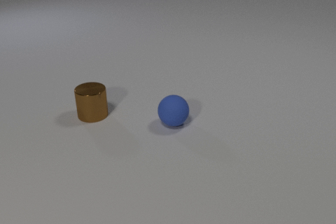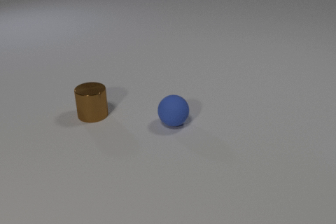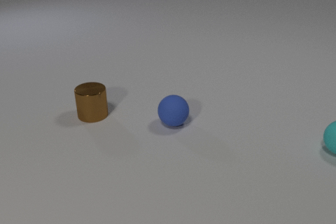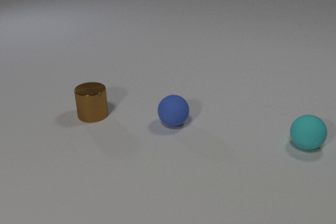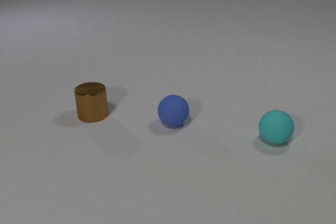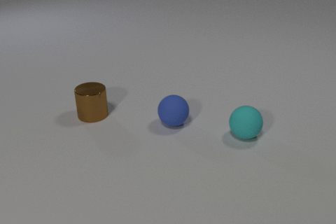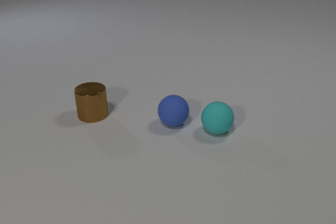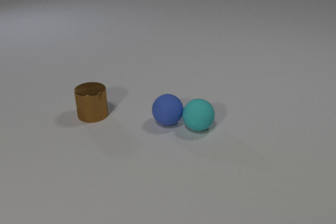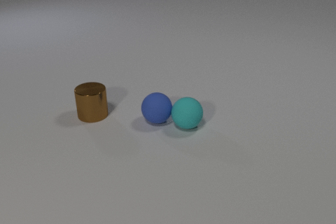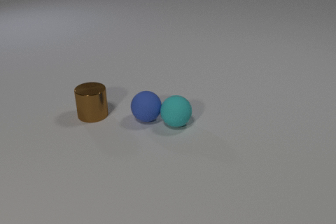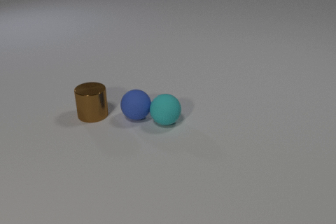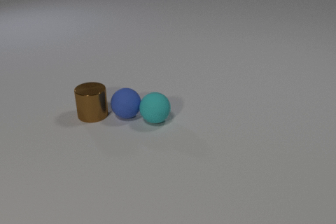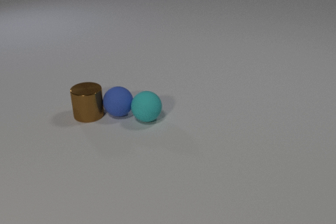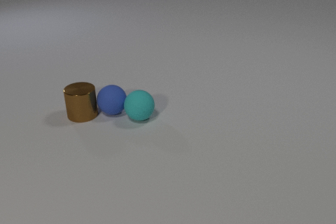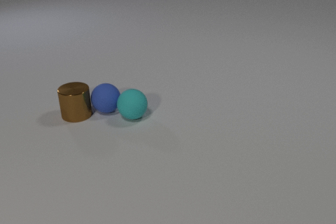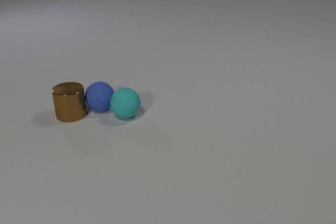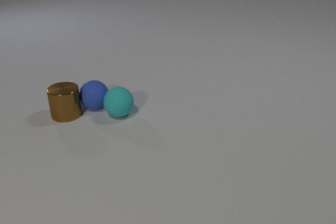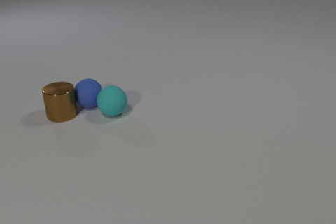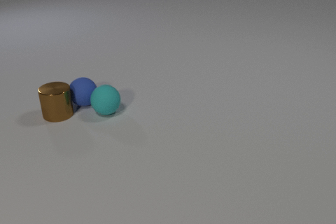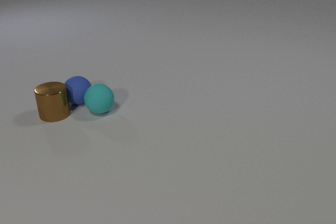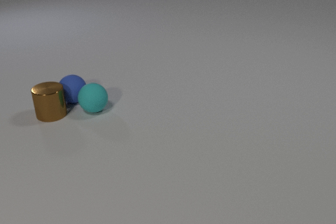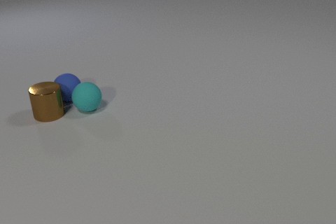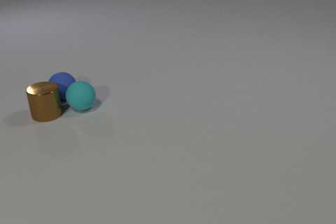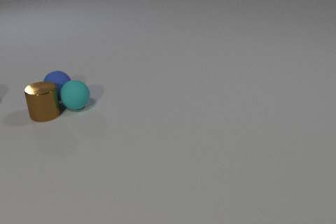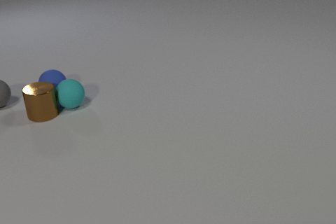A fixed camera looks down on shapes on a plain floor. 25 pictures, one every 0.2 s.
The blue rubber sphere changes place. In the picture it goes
to the left.
The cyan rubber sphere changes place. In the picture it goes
to the left.
0.0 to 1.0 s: The cyan rubber sphere comes in at the right edge, rolls to the left.
1.0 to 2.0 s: The cyan rubber sphere rolls to the left. The blue rubber sphere rolls to the left. The cyan rubber sphere and the blue rubber sphere collide.
2.0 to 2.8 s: The cyan rubber sphere rolls to the left. The blue rubber sphere rolls to the left and away from the camera. The brown metal cylinder slides to the left. The blue rubber sphere and the brown metal cylinder collide.
2.8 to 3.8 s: The cyan rubber sphere rolls to the left and away from the camera. The blue rubber sphere rolls to the left and away from the camera. The brown metal cylinder slides to the left.
3.8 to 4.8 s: The cyan rubber sphere rolls to the left and away from the camera. The blue rubber sphere rolls to the left and away from the camera. The brown metal cylinder slides to the left. The gray rubber sphere comes in at the left edge, rolls to the right. The cyan rubber sphere and the brown metal cylinder collide.
How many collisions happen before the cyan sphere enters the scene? 0.
How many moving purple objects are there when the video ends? 0.
What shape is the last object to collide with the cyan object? cylinder.
